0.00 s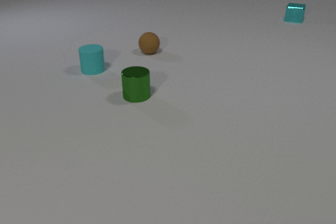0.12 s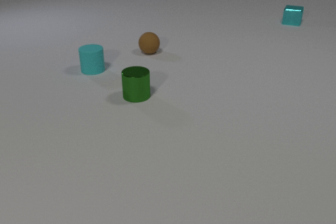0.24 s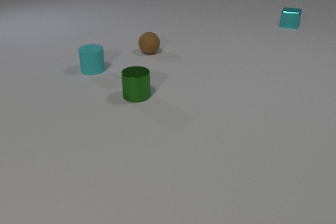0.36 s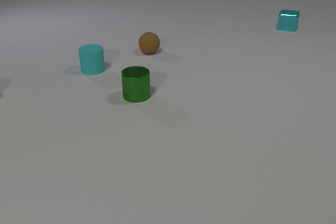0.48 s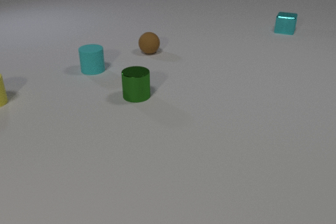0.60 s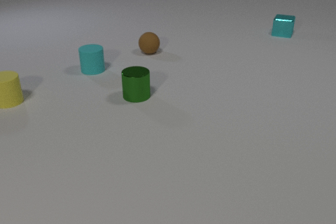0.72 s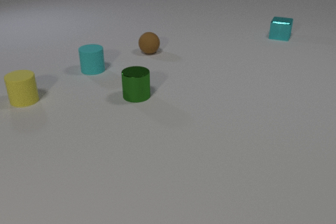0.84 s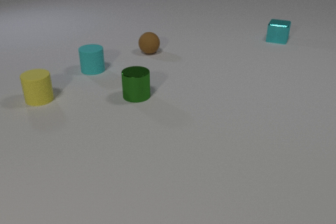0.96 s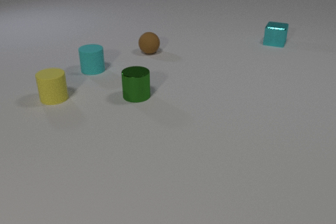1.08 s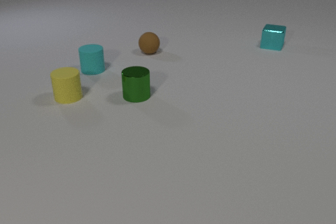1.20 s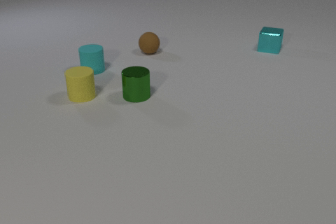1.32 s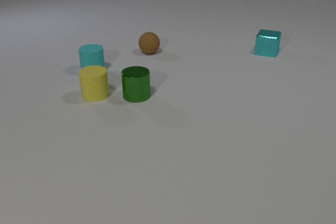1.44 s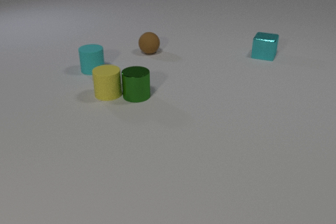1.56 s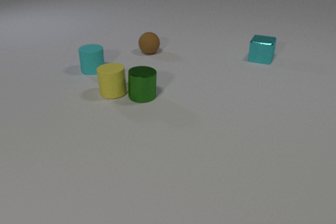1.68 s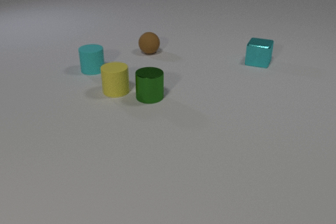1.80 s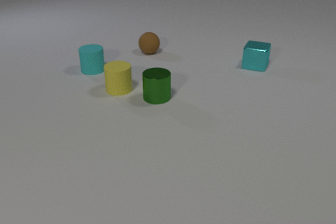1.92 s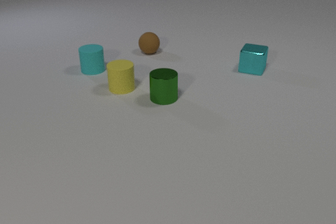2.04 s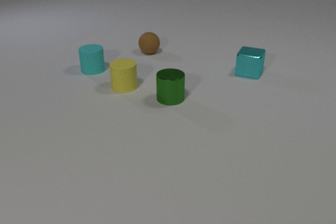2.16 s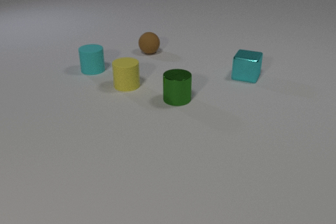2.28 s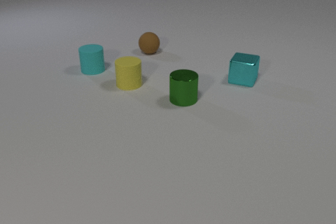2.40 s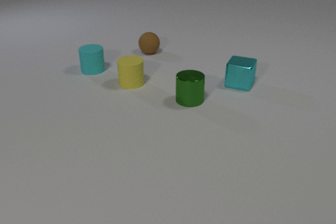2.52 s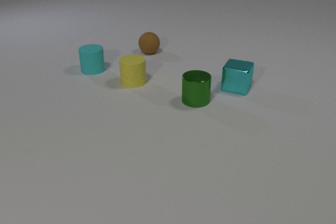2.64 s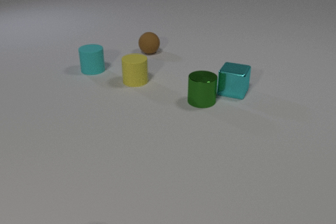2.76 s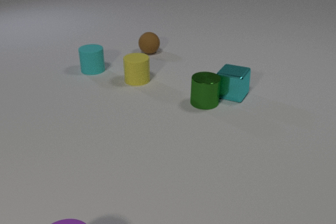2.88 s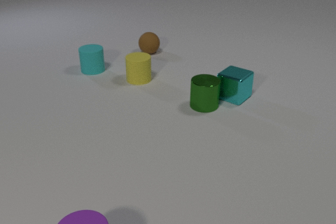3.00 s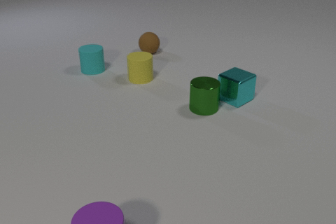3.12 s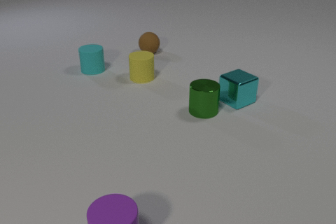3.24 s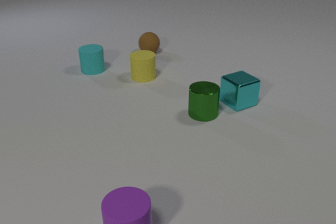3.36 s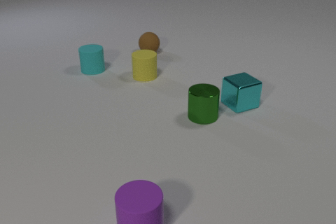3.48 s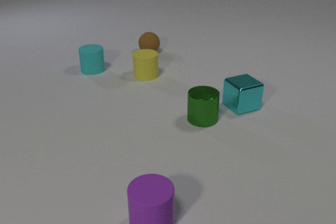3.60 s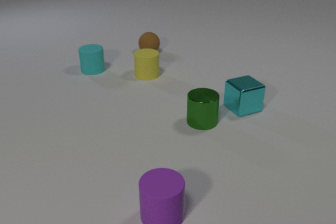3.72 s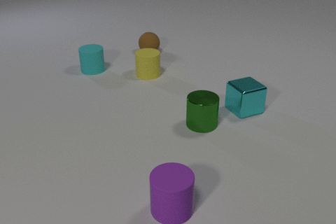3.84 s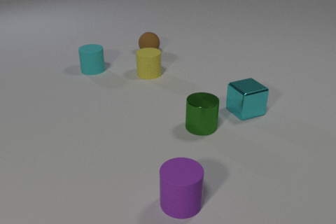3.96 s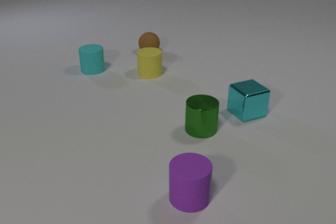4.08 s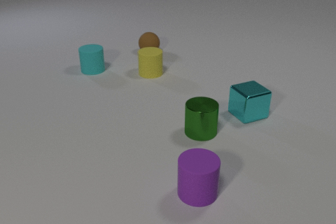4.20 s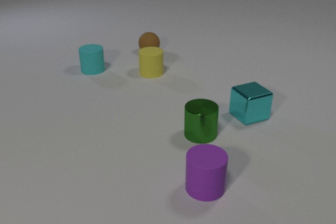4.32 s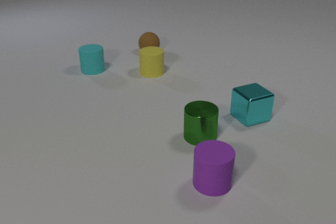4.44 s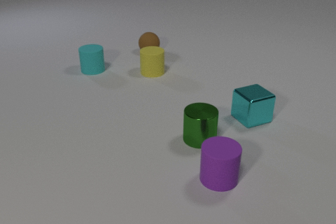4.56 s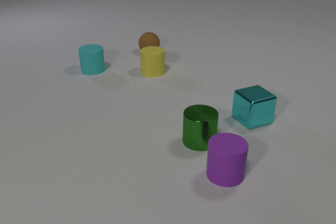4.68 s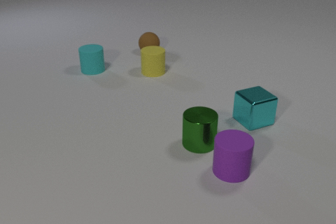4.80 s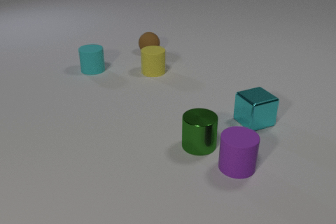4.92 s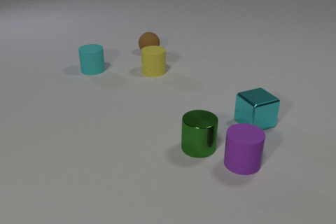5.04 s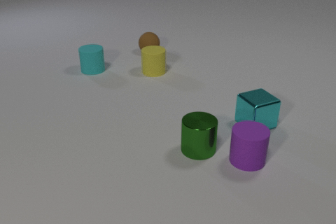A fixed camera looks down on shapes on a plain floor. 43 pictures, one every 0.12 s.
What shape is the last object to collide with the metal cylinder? cube.
Are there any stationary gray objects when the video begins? no.
How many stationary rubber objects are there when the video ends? 3.
0.00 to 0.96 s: The yellow rubber cylinder comes in at the left edge, slides to the right. The cyan metal cube slides toward the camera.
0.96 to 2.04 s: The yellow rubber cylinder slides to the right. The green metal cylinder slides to the right. The cyan metal cube slides toward the camera. The yellow rubber cylinder and the green metal cylinder collide.
2.04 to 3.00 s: The yellow rubber cylinder slides away from the camera and to the right. The green metal cylinder slides to the right and toward the camera. The cyan metal cube slides toward the camera, spins so that its near face slides to the left, clockwise seen from above. The purple rubber cylinder comes in at the bottom edge, slides to the right and away from the camera. The green metal cylinder and the cyan metal cube collide.
3.00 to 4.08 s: The yellow rubber cylinder slides away from the camera and to the right. The green metal cylinder slides toward the camera. The cyan metal cube slides toward the camera and to the right. The purple rubber cylinder slides to the right and away from the camera.
4.08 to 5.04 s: The green metal cylinder slides toward the camera. The cyan metal cube slides toward the camera and to the right. The purple rubber cylinder slides away from the camera and to the right.
